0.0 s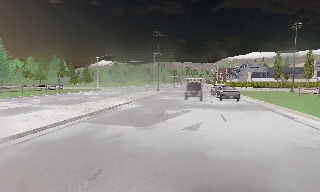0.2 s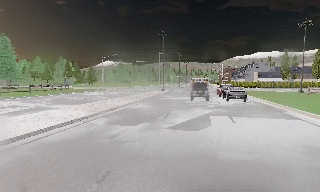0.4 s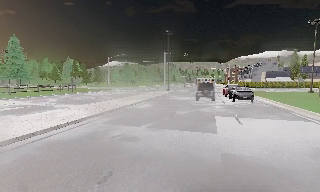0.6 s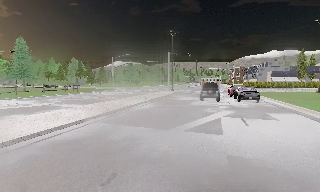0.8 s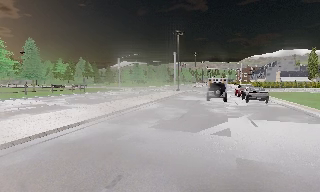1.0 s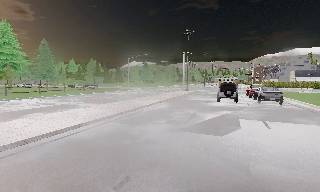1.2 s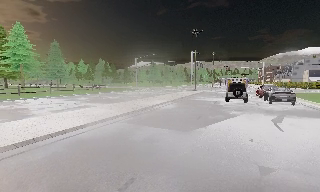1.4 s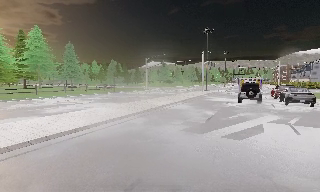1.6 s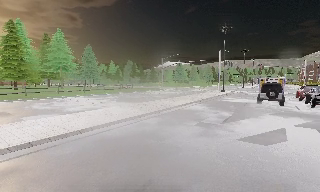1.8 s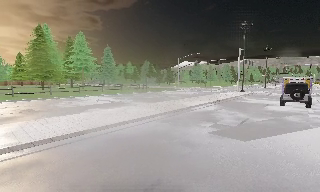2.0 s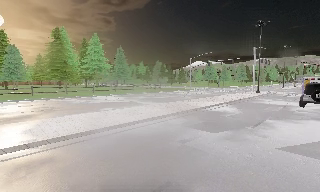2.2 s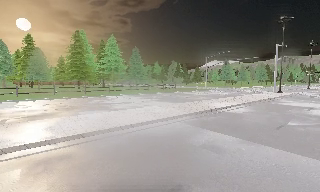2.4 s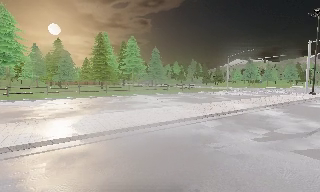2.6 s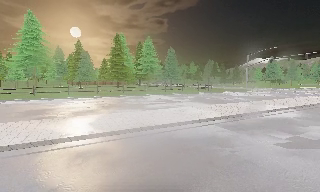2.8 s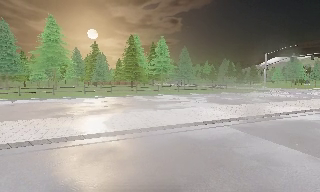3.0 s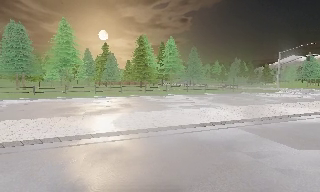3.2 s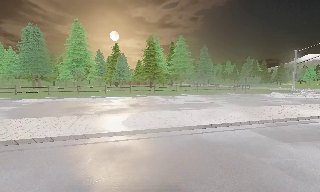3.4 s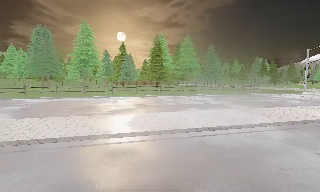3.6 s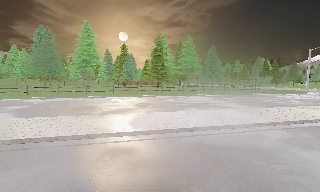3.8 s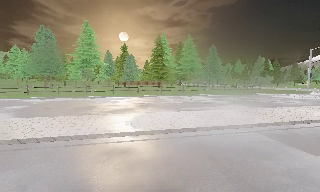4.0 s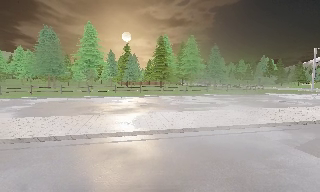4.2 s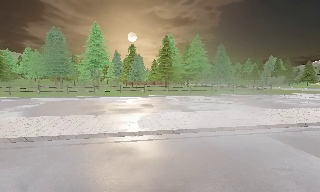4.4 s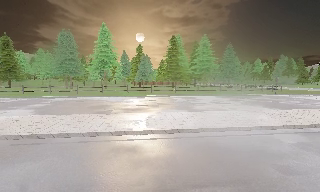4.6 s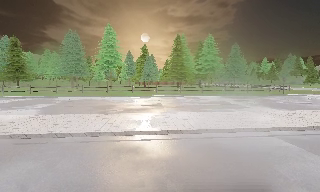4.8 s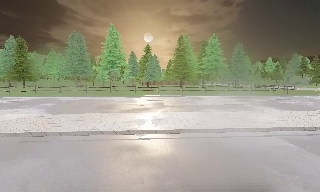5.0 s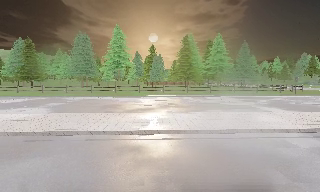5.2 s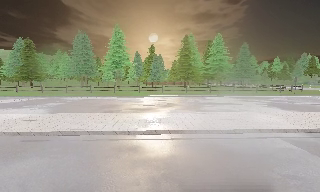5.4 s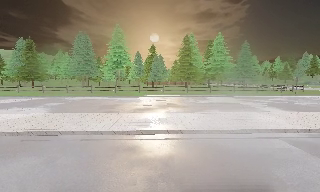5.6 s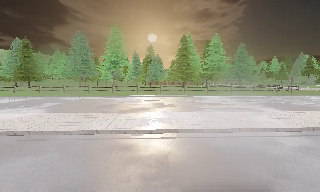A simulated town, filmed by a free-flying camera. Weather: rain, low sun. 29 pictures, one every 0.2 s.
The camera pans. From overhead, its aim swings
counterclockwise.
The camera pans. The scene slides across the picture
to the right.
0.0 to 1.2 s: The scene slides to the right, as the camera pans about 15 degrees to its left. It travels forward, about 0.5 m, so what stands in front looms larger.
1.2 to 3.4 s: The scene slides to the right, as the camera pans about 50 degrees to its left. It travels to its right and forward, about 1 m.
3.4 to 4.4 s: The camera shifts only a little, or ends up much as it began.
4.4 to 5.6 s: The camera travels to its right, about 0.5 m.
The film runs forward here.
